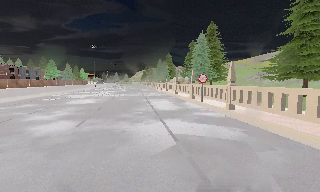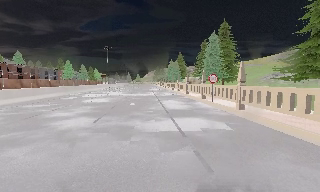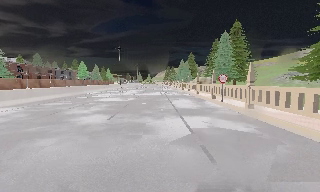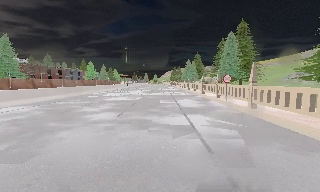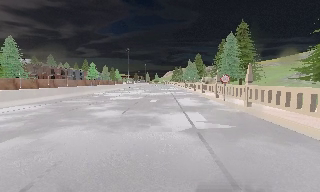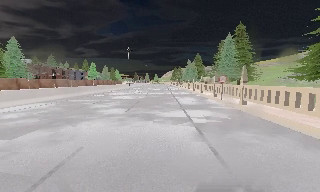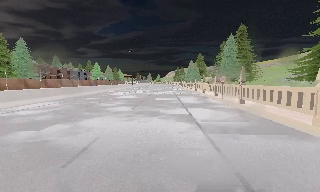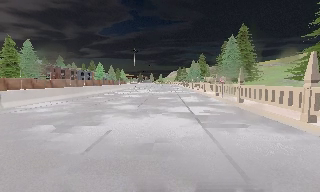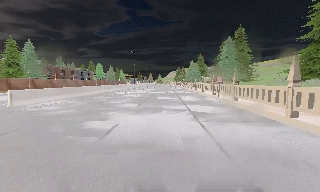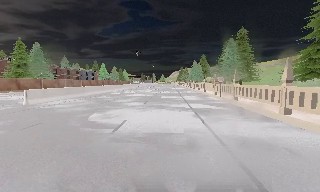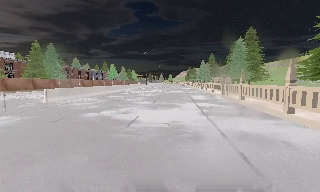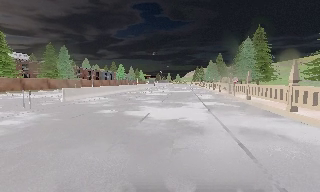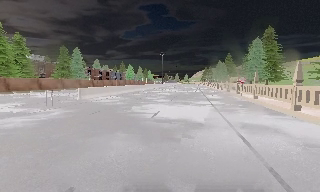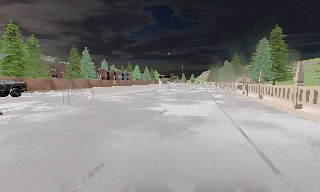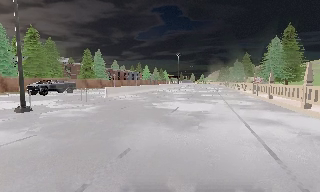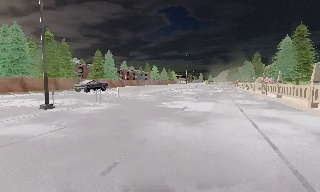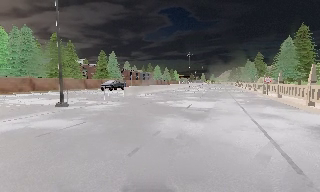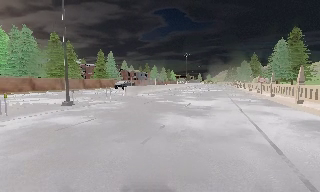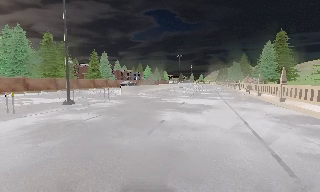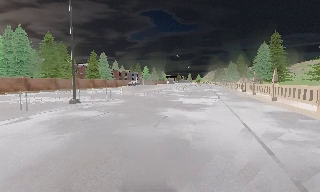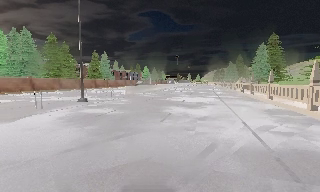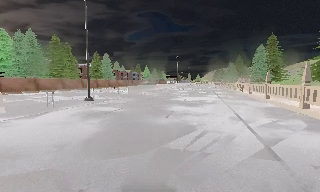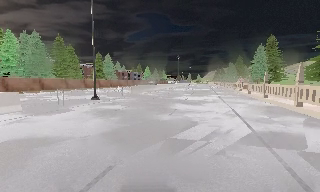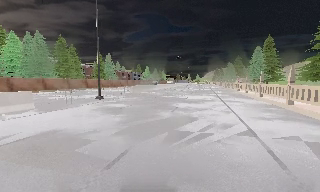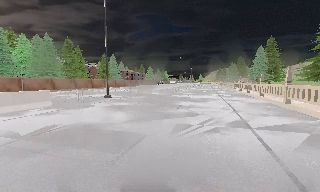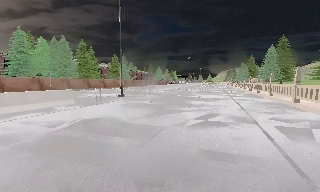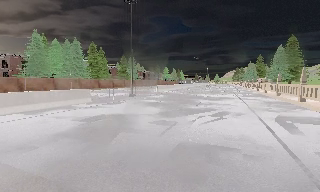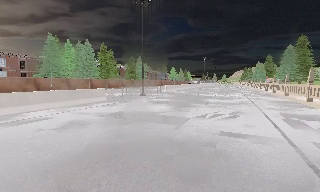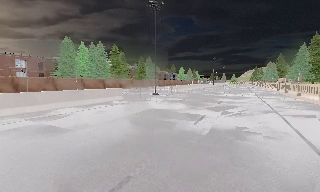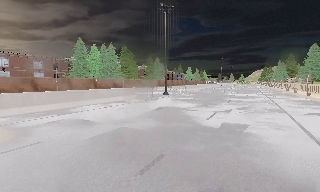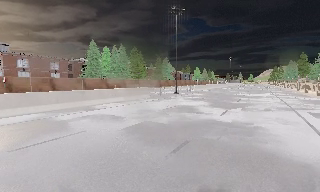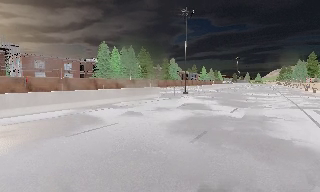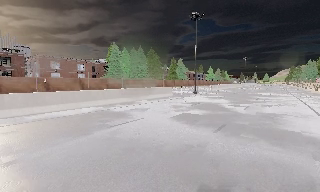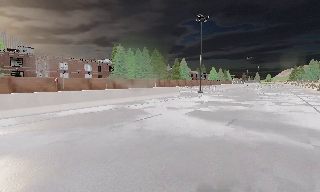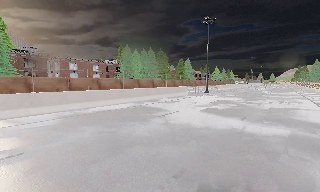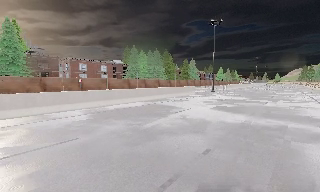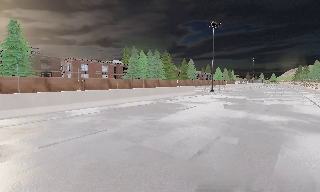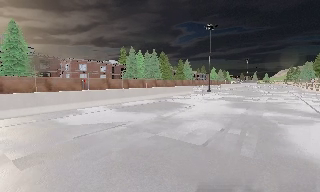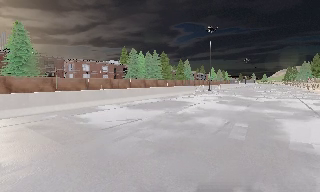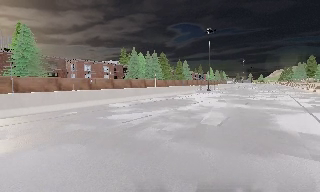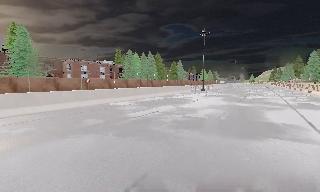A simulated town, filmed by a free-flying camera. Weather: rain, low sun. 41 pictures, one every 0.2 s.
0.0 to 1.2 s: The camera swings to its left by about 10 degrees, and the scene slides to the right. It travels backward, about 3.5 m, so what stands in front gets smaller. It gains speed.
1.2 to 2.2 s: The camera travels backward, about 4 m, so what stands in front gets smaller.
2.2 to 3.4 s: The camera swings to its left by about 10 degrees, and the scene slides to the right. It travels backward, about 4.5 m, so what stands in front gets smaller.
3.4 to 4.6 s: The camera travels backward, about 5 m, so what stands in front gets smaller.
4.6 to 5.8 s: The camera swings to its left by about 15 degrees, and the scene slides to the right. It travels backward and to its left, about 6 m, so what stands in front gets smaller.
5.8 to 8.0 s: The camera travels backward and to its left, about 13 m, so what stands in front gets smaller.
The film runs backward here.
